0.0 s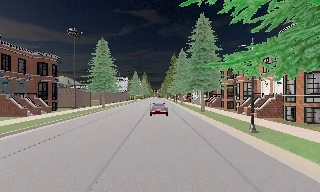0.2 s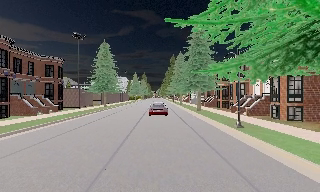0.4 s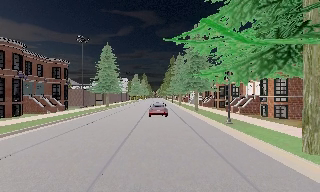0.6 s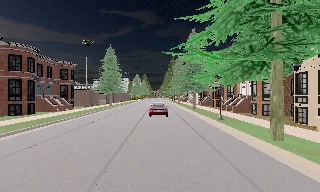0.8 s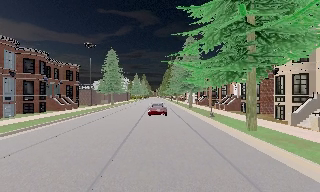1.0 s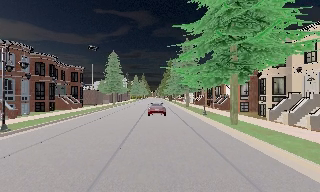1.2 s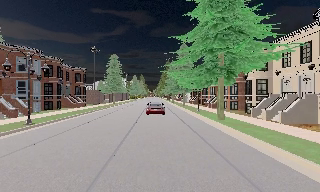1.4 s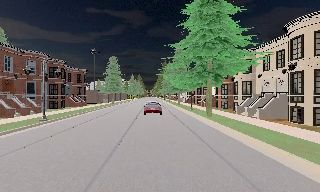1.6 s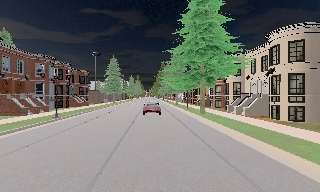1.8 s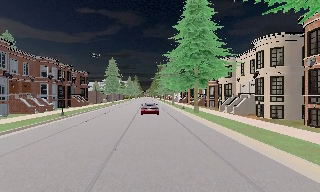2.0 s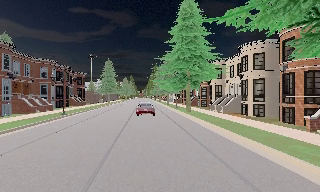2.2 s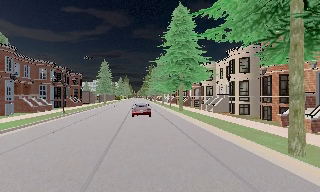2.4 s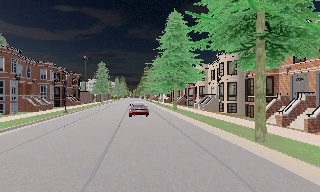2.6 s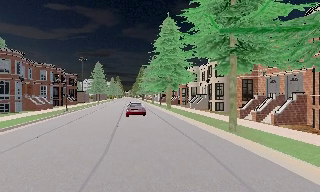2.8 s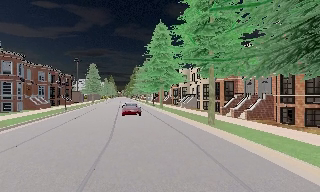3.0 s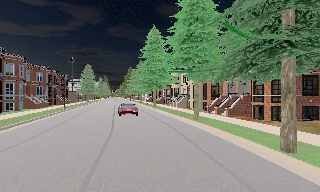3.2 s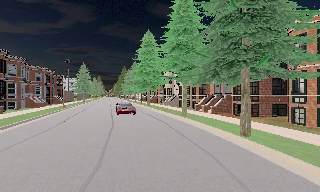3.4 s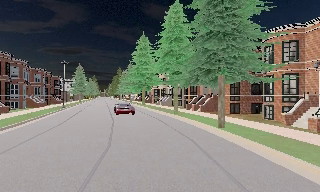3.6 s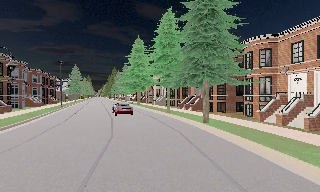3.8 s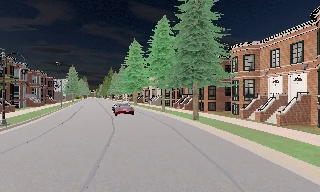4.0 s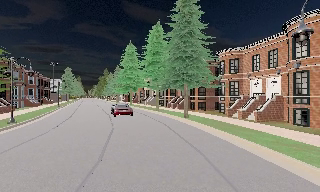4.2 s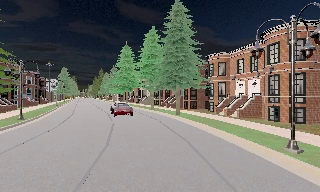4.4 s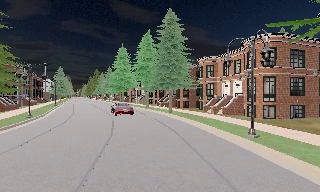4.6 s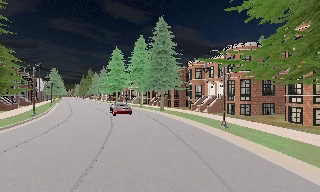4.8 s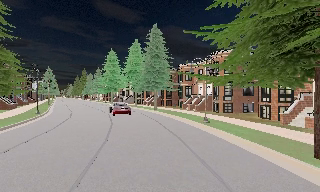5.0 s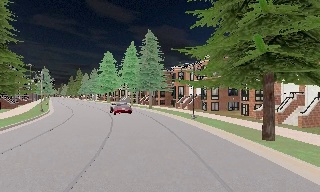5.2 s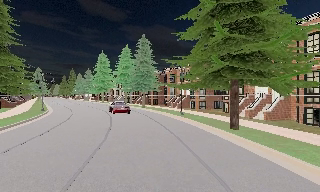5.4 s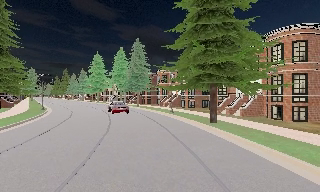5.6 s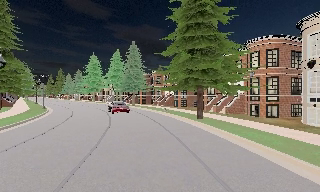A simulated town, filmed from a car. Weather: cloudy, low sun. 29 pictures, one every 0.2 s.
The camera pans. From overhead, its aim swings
clockwise.
The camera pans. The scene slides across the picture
to the left.
0.0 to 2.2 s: The camera travels backward, about 17 m, so what stands in front gets smaller.
2.2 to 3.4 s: The scene slides to the left, as the camera pans about 10 degrees to its right. It travels backward, about 11 m, so what stands in front gets smaller.
3.4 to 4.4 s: The camera travels backward, about 8 m, so what stands in front gets smaller.
4.4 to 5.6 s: The camera swings to its right by about 15 degrees, and the scene slides to the left. It travels backward, about 11 m, so what stands in front gets smaller.
The film runs backward here.
